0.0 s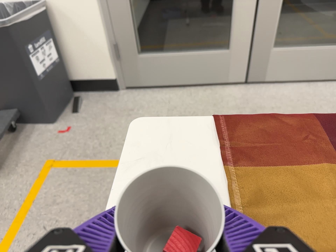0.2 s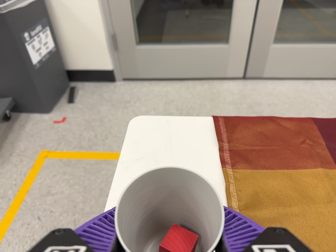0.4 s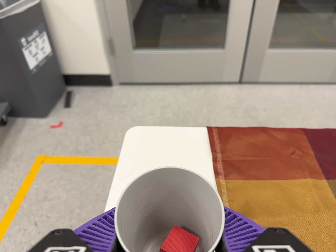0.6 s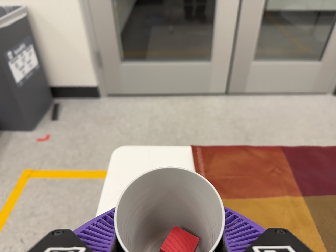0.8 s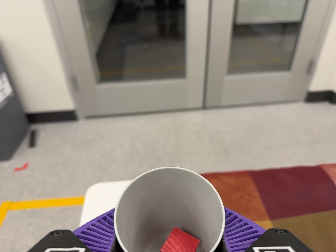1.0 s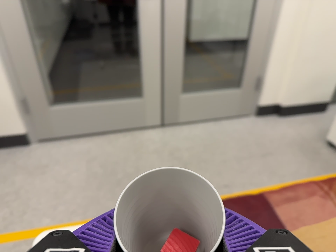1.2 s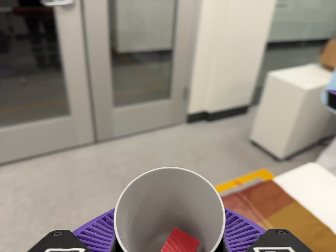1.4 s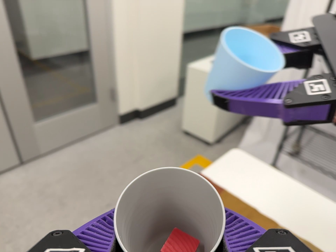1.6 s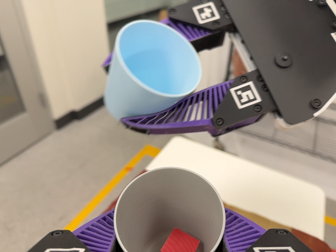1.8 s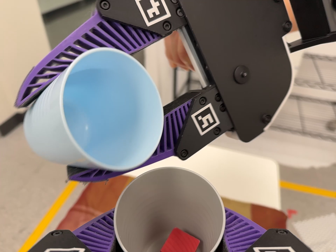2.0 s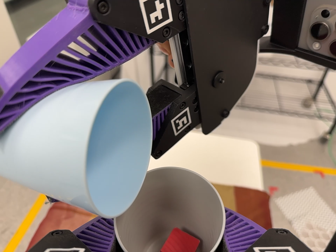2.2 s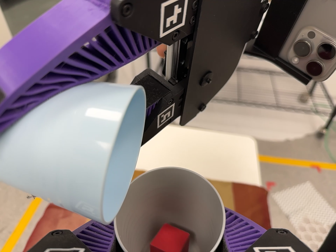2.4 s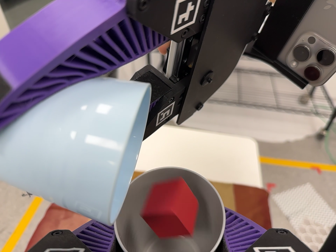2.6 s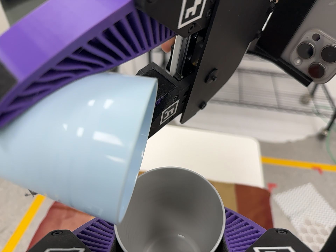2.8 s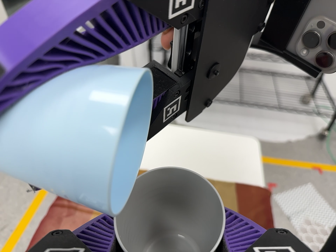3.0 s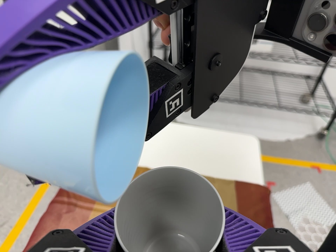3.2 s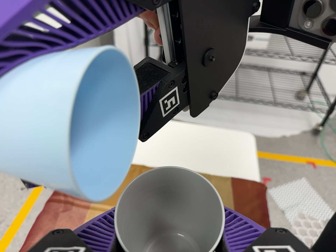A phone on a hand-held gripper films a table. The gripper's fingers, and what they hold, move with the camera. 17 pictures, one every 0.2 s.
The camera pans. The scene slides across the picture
to the left.
The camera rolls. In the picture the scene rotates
counterclockwise.
0.0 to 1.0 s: The camera swings to its right by about 15 degrees, and the scene slides to the left. It travels toward the top of its view and backward, about 14 cm, so close, fixed things drift downward.
1.0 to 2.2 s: The scene slides to the left, as the camera pans about 55 degrees to its right. It travels toward the top of its view, to its right and forward, about 16 cm. Its aim tips toward the bottom of its view by about 10 degrees. It rolls about its line of sight by about 40 degrees, and the scene rotates counterclockwise.
2.2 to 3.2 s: The camera keeps its place and its aim.
The film runs backward here.
